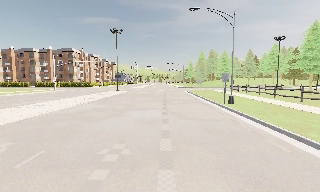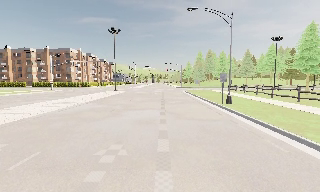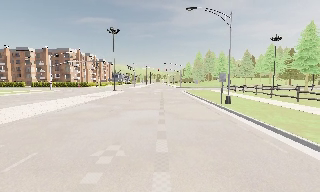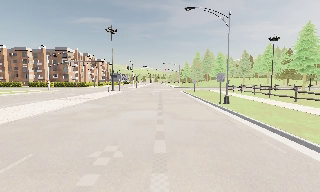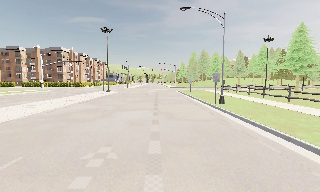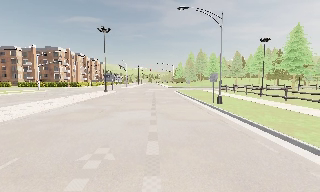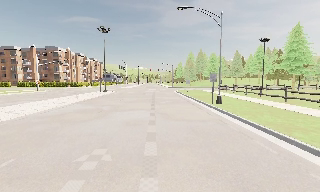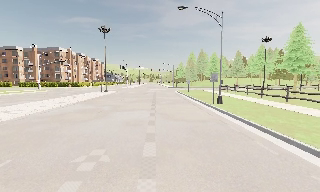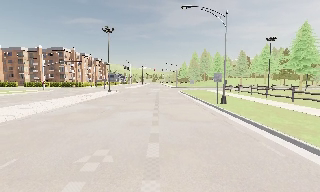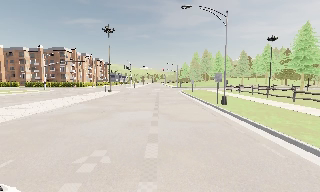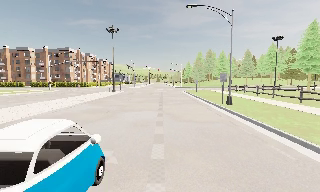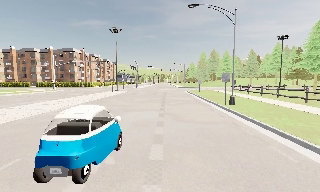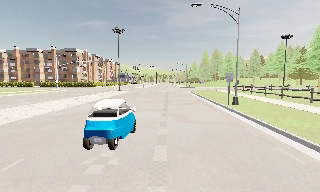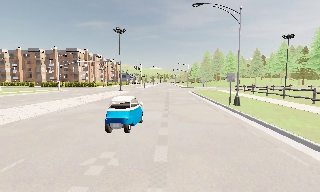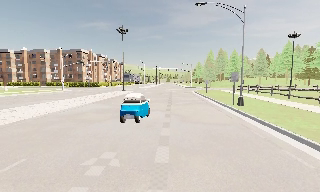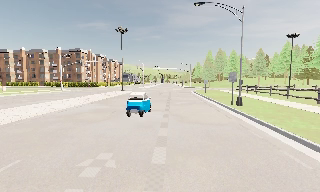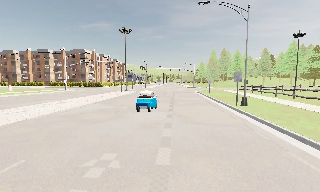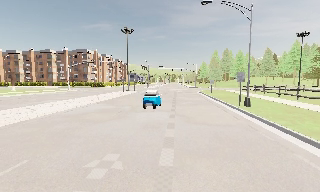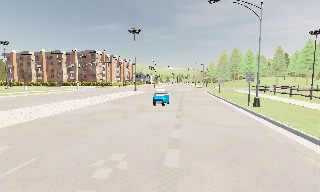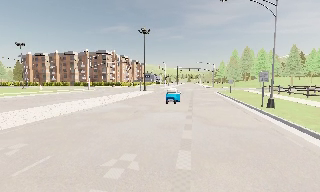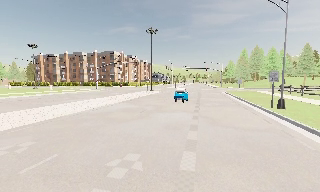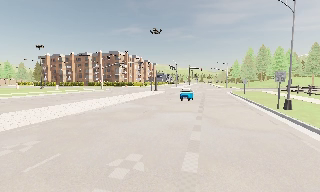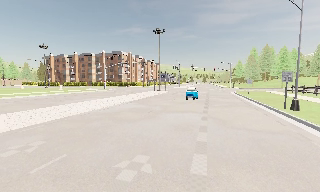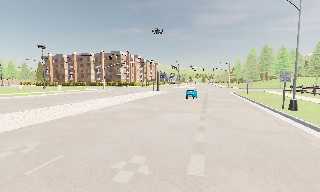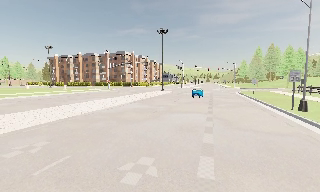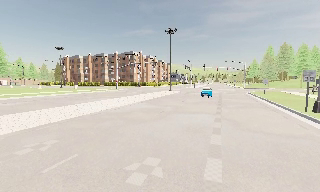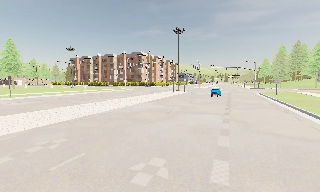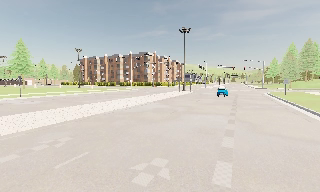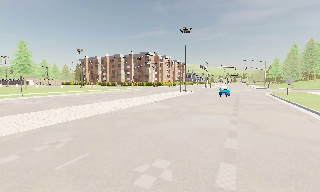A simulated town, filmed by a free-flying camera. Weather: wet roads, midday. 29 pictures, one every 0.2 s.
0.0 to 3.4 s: The camera travels forward, about 1 m, so what stands in front looms larger.
3.4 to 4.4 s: The camera swings to its left by about 10 degrees, and the scene slides to the right.
4.4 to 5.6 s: The camera shifts only a little, or ends up much as it began.
The film runs forward here.
